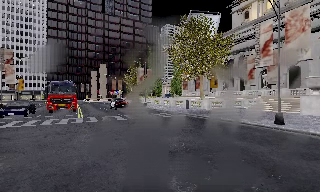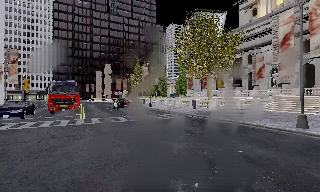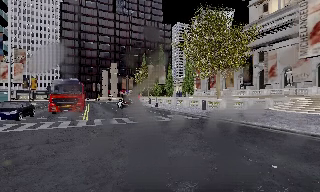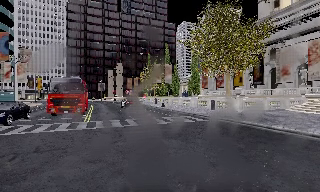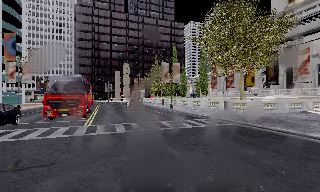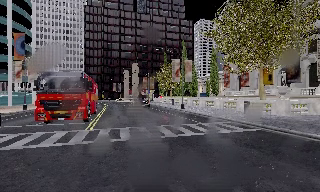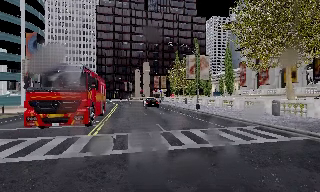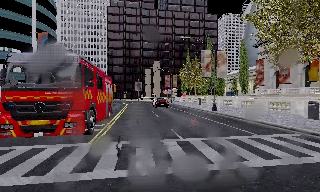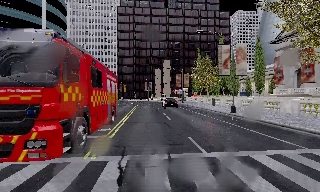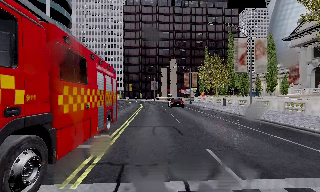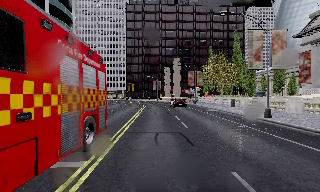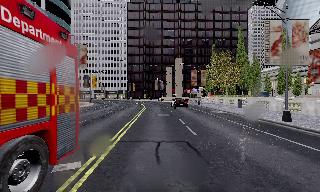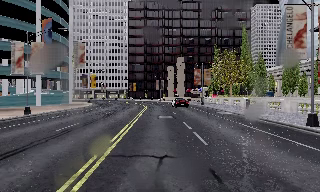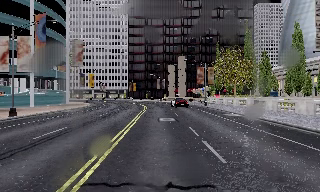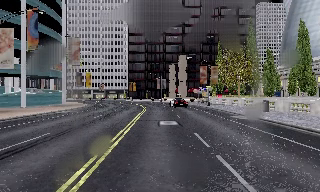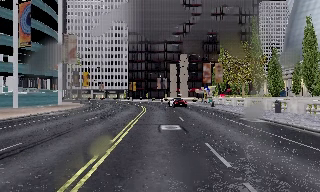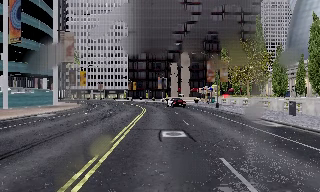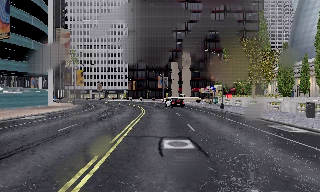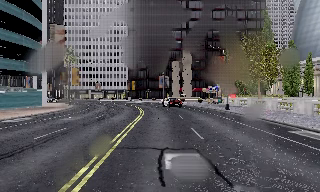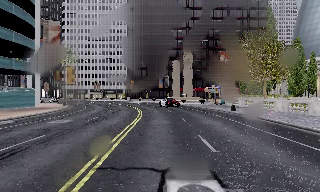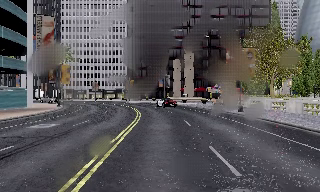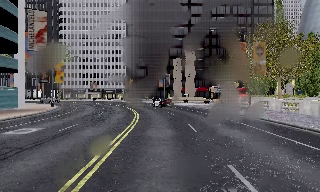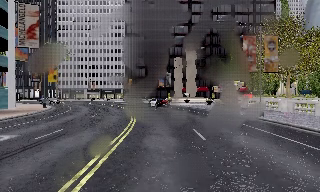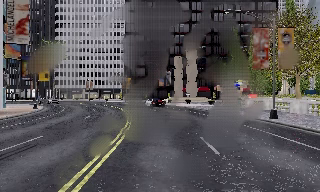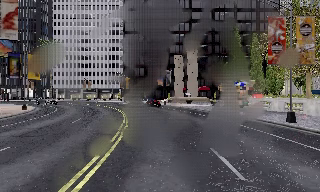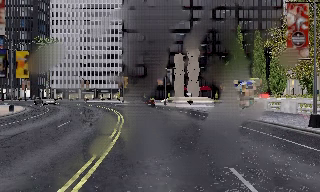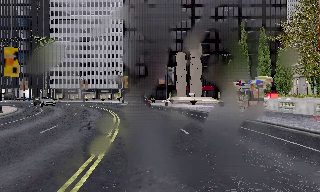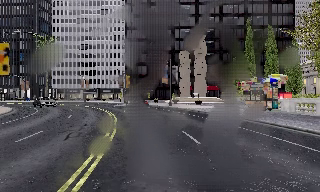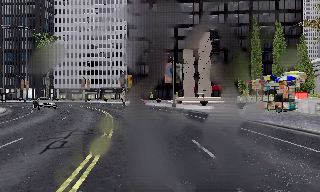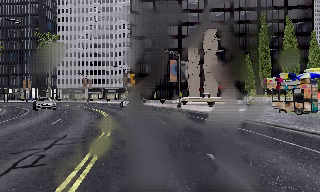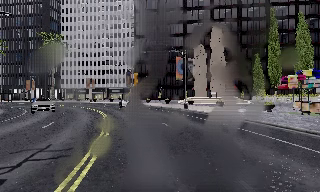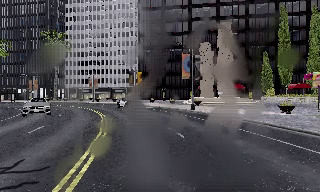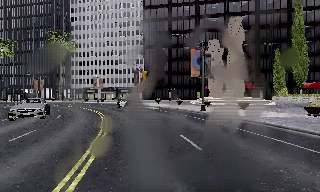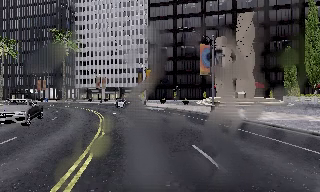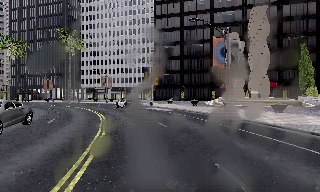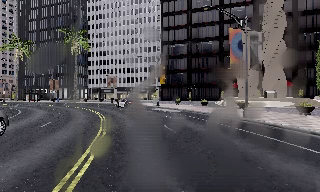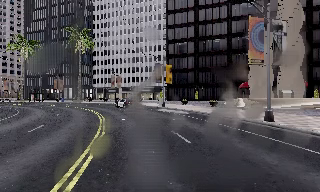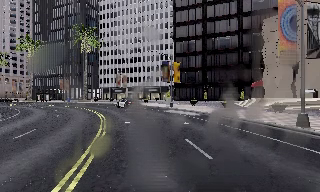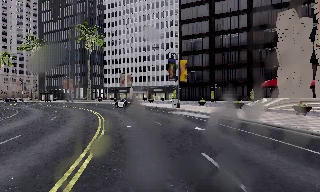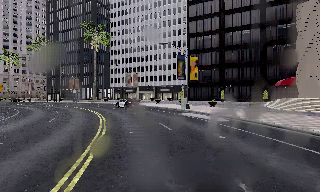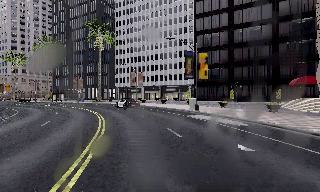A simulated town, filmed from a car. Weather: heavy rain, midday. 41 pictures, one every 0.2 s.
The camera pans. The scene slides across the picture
to the right.
The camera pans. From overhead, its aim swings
counterclockwise.
0.0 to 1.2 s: The camera pans to its left, which is counterclockwise from overhead, by about 15 degrees. It travels forward, about 8 m, so what stands in front looms larger. It gains speed.
1.2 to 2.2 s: The camera swings to its left by about 10 degrees, and the scene slides to the right. It travels forward, about 8 m, so what stands in front looms larger.
2.2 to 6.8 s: The camera swings to its left by about 15 degrees, and the scene slides to the right. It travels forward, about 35 m, so what stands in front looms larger.
6.8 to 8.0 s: The scene slides to the right, as the camera pans about 15 degrees to its left. It travels forward, about 9 m, so what stands in front looms larger.
The film runs forward here.
